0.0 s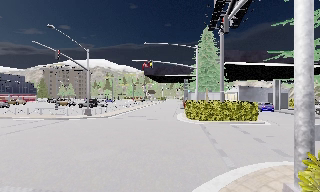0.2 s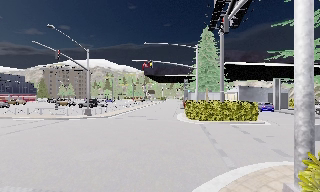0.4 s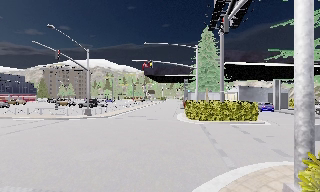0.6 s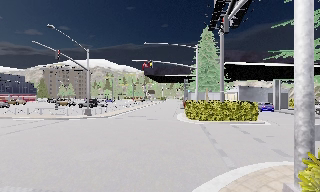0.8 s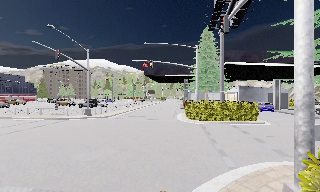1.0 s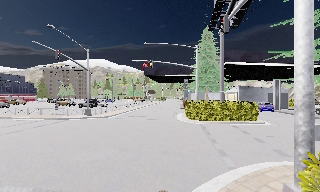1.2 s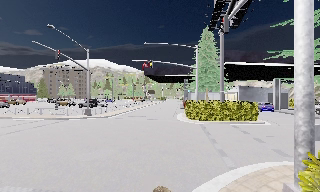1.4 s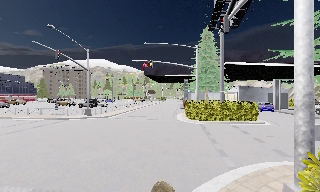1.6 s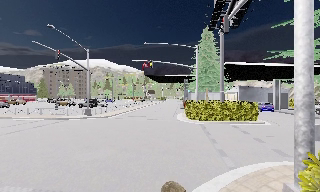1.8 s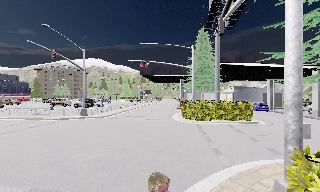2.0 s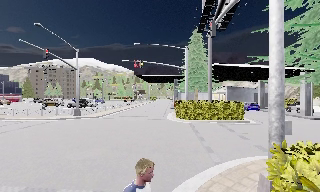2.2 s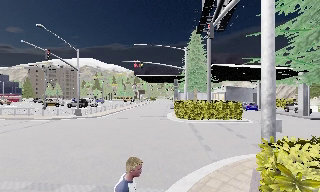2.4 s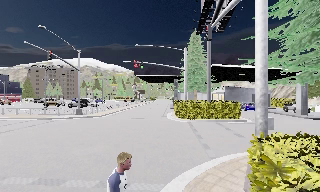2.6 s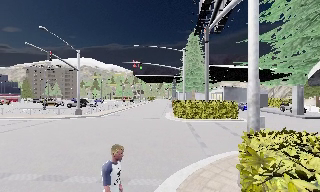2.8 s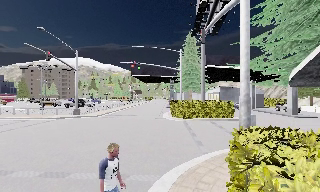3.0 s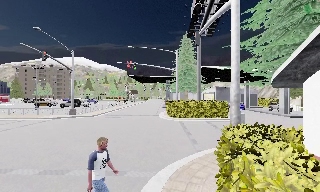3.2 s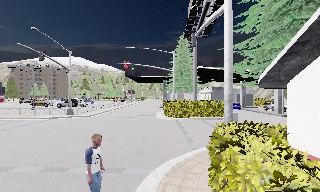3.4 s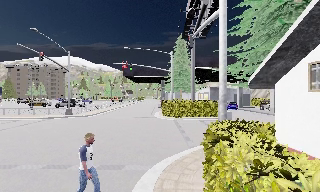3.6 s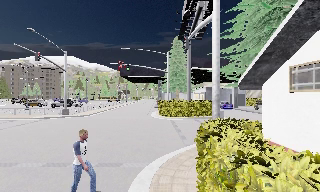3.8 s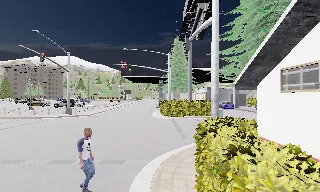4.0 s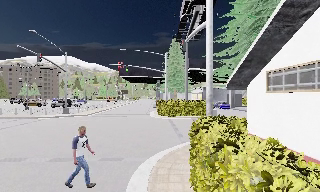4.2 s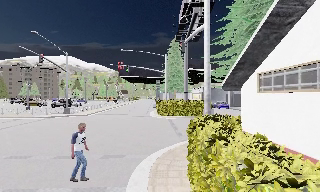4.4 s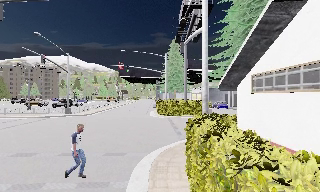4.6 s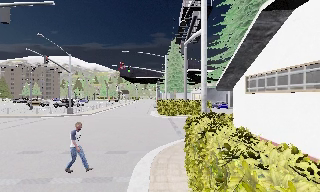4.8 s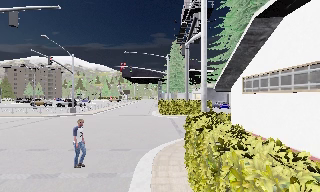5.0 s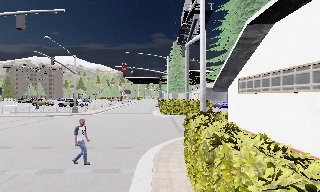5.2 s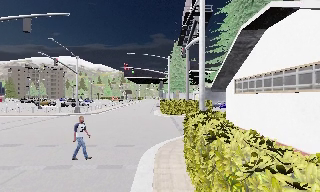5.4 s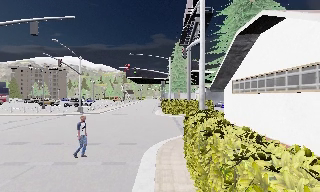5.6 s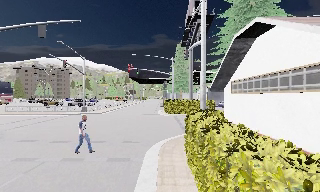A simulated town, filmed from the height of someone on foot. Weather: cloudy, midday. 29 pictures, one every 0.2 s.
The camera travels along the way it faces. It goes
backward.
0.0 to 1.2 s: The camera keeps its place and its aim.
1.2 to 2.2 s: The camera travels backward, about 0.5 m, so what stands in front gets smaller. It gains speed.
2.2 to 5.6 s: The camera travels backward, about 5 m, so what stands in front gets smaller.
The film runs backward here.
